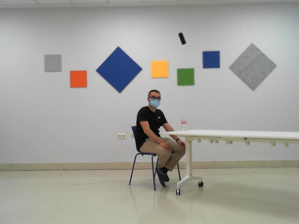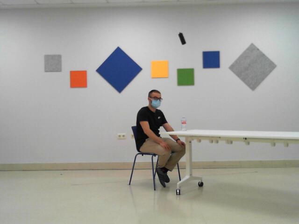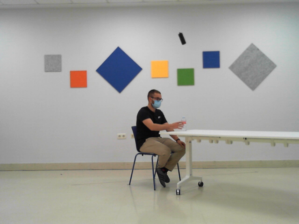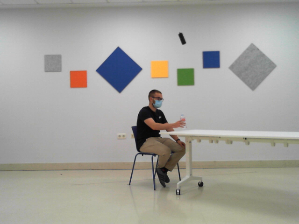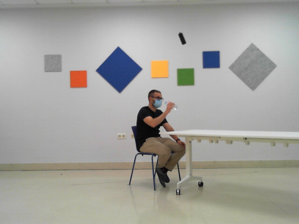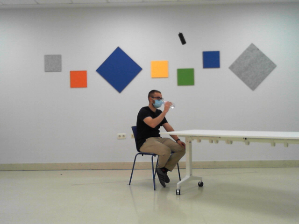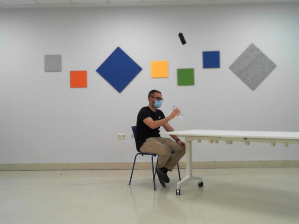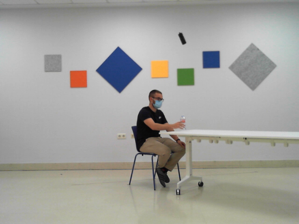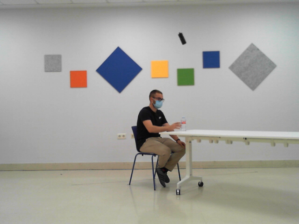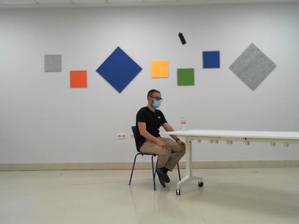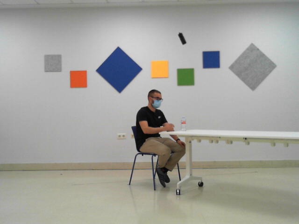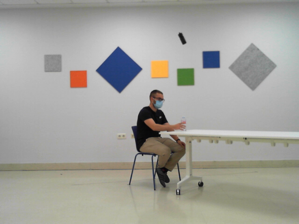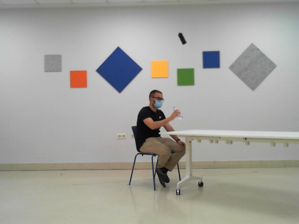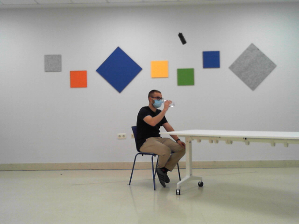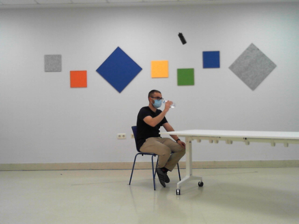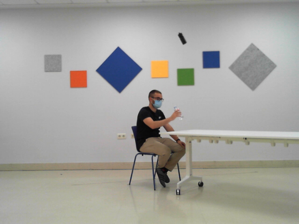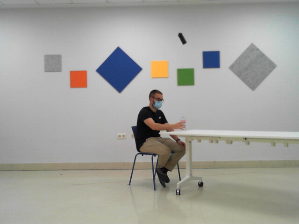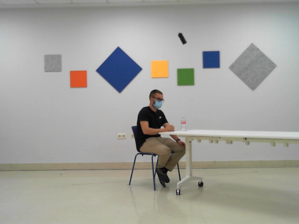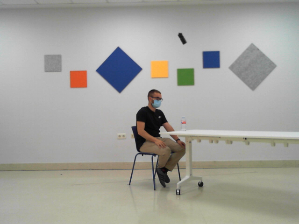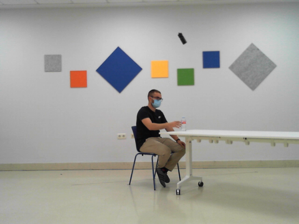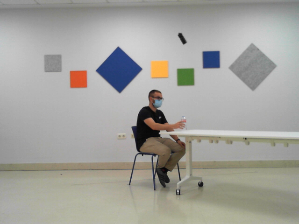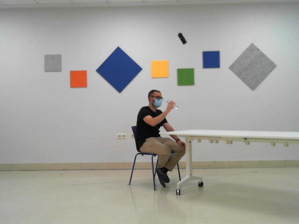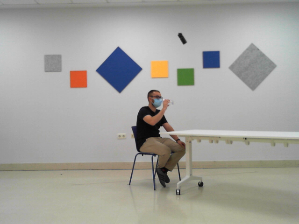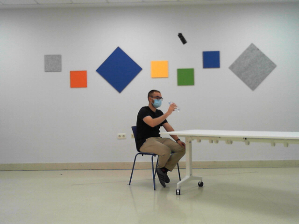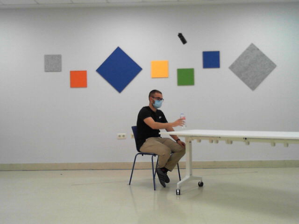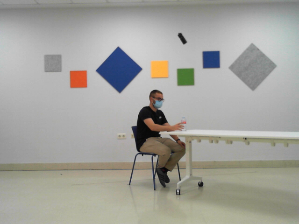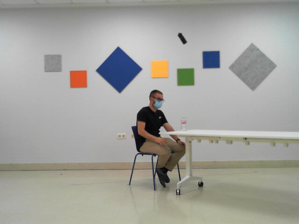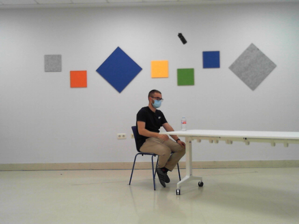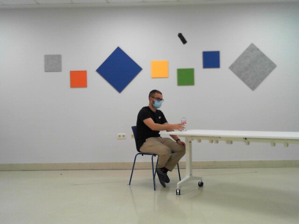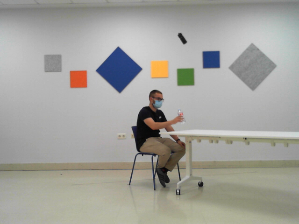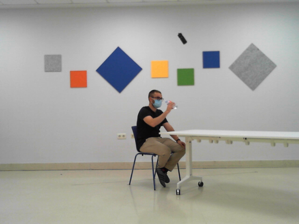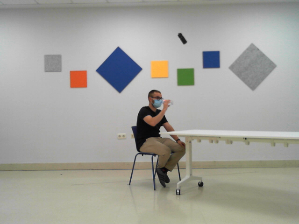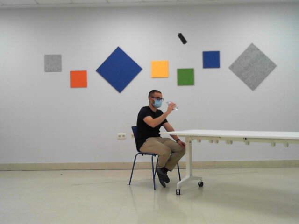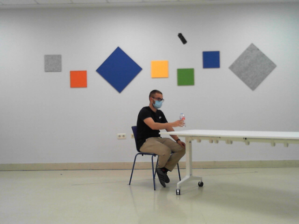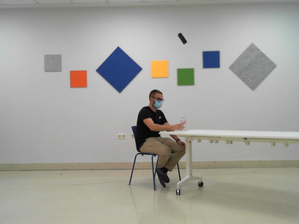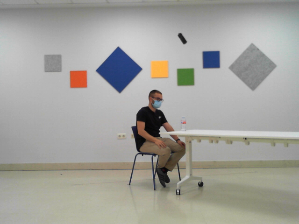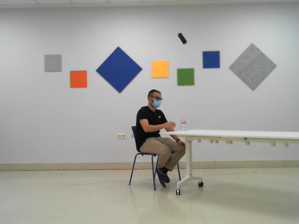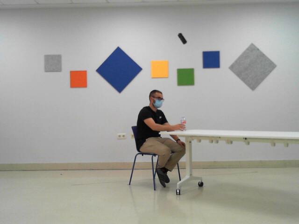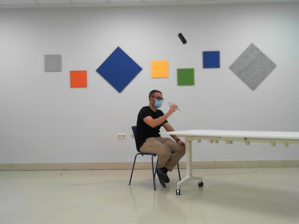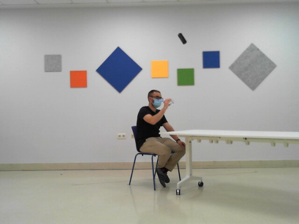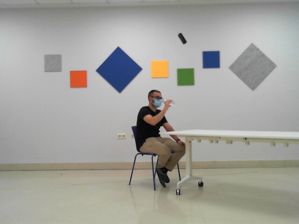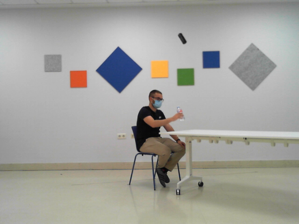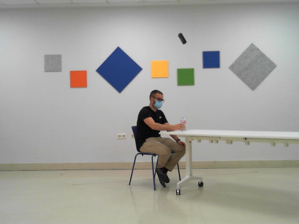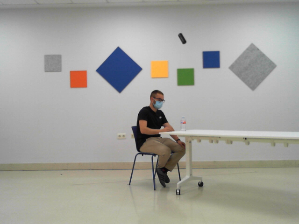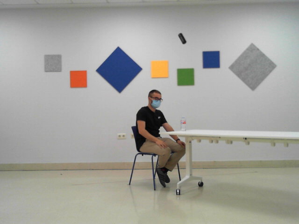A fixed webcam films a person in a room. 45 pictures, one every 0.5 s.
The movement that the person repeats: Drink from a bottle, right hand.
